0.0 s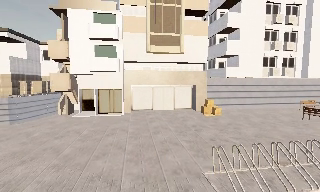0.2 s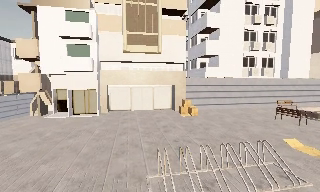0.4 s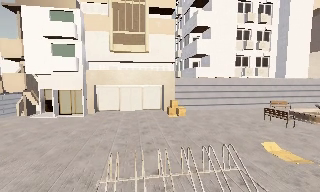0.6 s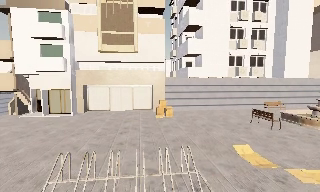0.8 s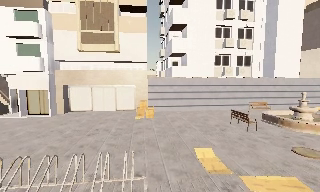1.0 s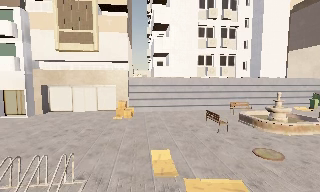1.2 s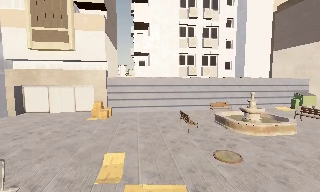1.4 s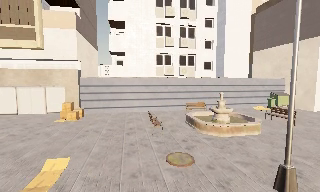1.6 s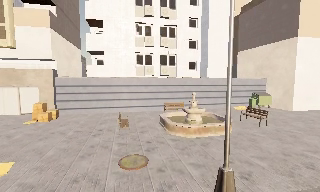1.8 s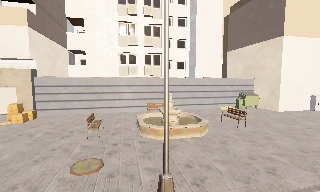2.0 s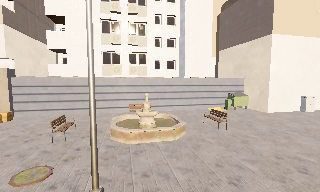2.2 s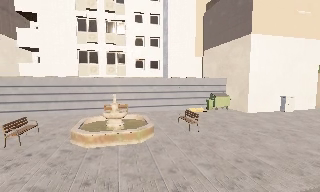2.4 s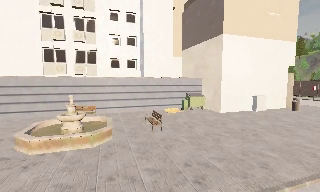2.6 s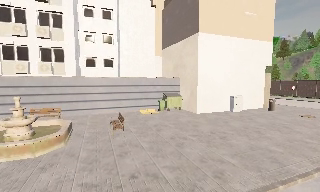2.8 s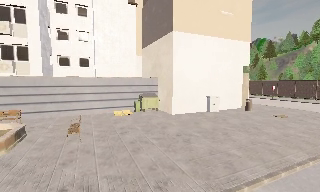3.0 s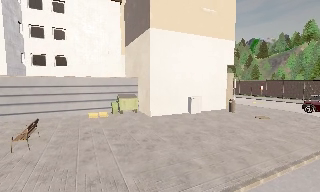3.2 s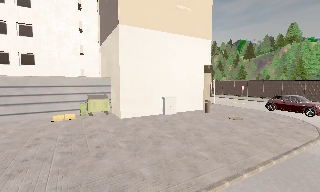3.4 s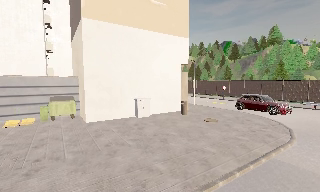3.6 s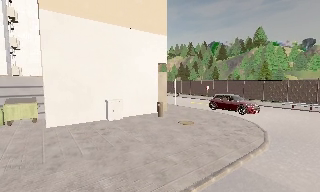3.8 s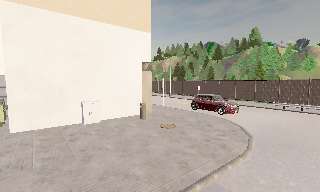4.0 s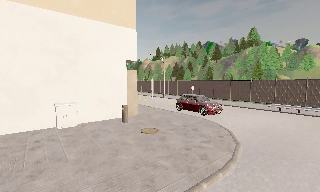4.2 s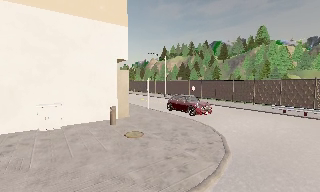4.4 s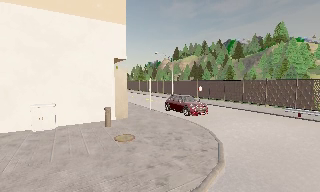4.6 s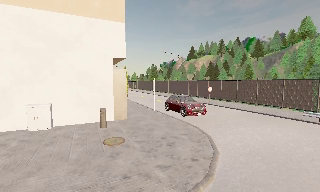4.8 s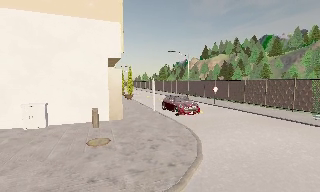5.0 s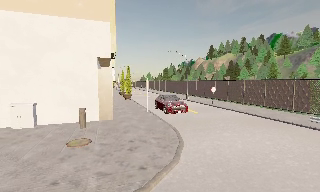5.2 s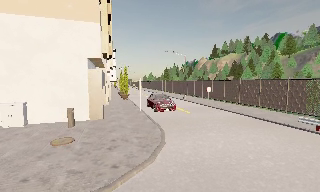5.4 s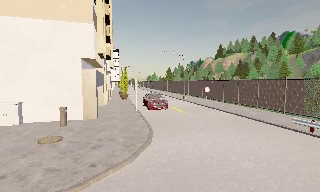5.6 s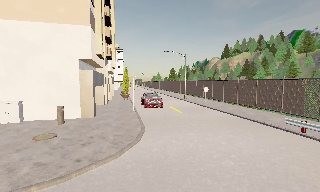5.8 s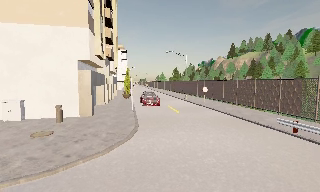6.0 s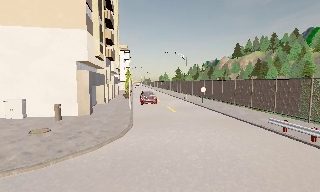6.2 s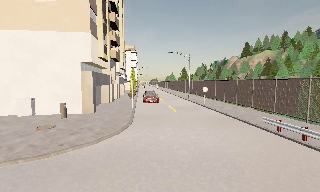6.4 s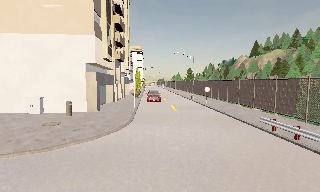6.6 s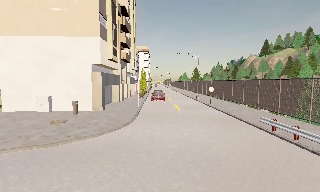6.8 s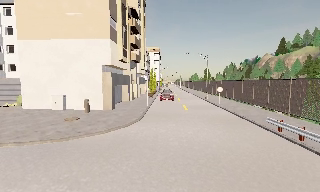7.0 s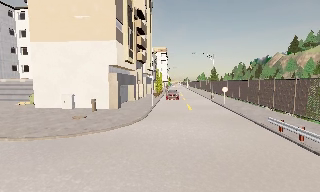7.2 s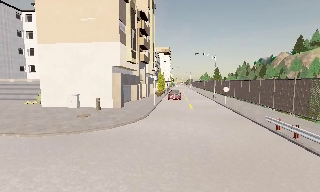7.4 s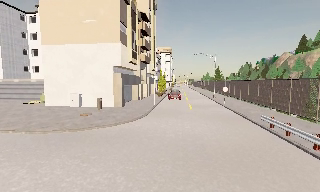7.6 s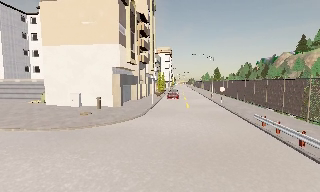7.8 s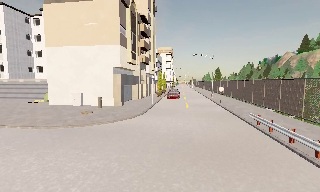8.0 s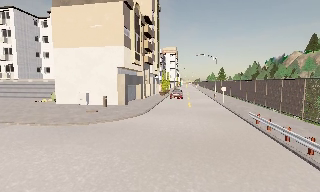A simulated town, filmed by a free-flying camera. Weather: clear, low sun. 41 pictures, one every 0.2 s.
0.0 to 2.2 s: The camera travels to its right, about 17 m, so close, fixed things drift to the left.
2.2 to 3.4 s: The camera pans to its right, which is clockwise from overhead, by about 20 degrees. It travels to its right and forward, about 10 m, so close, fixed things drift to the left.
3.4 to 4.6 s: The camera travels to its right and forward, about 8 m, so close, fixed things drift to the left.
4.6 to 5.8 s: The camera pans to its left, which is counterclockwise from overhead, by about 15 degrees. It travels to its right, about 6 m, so close, fixed things drift to the left.
5.8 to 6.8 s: The camera pans to its left, which is counterclockwise from overhead, by about 15 degrees. It travels to its right and backward, about 3.5 m. It loses speed.
6.8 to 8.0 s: The camera travels backward and to its right, about 3 m, so what stands in front gets smaller.
The film runs backward here.
